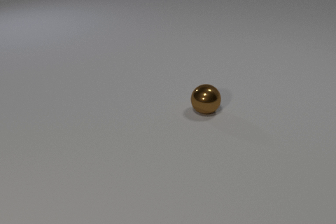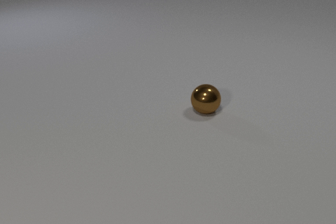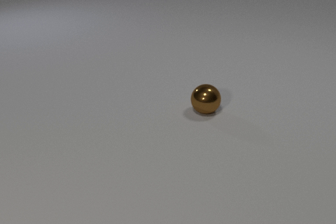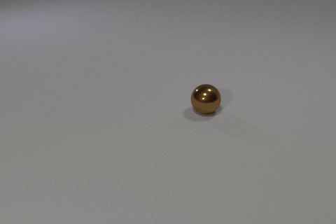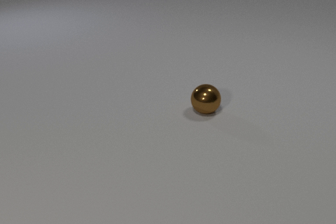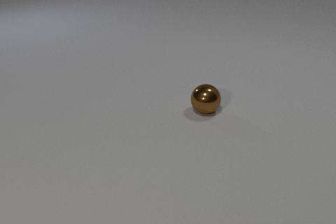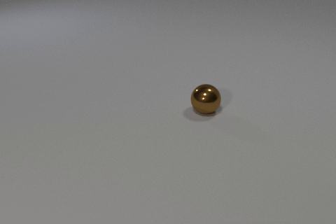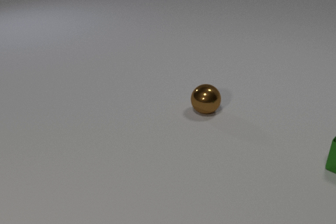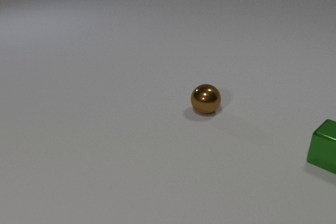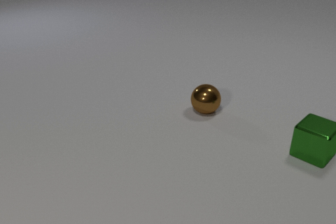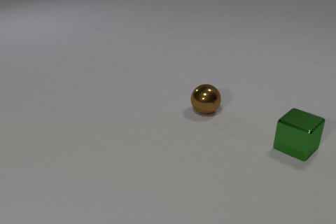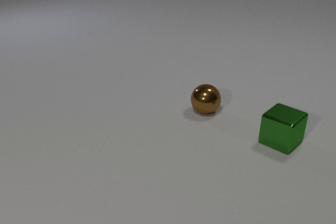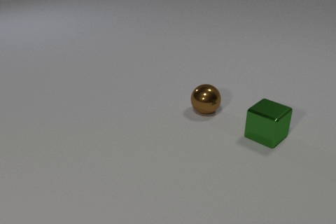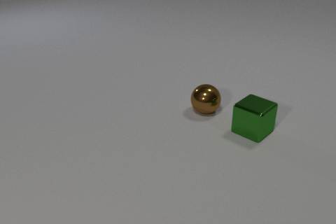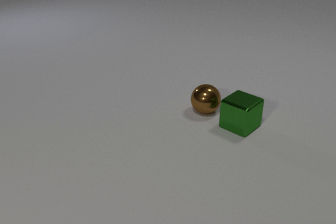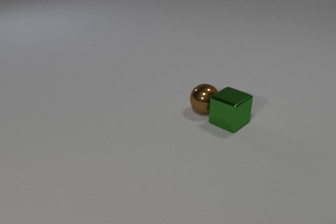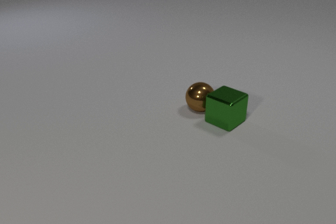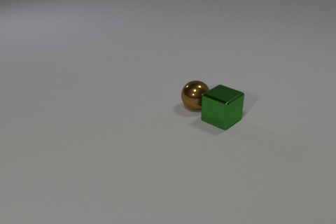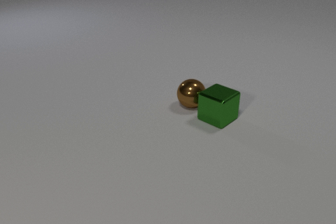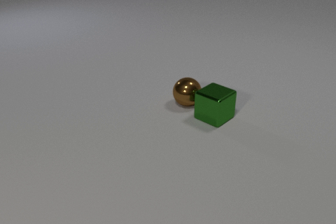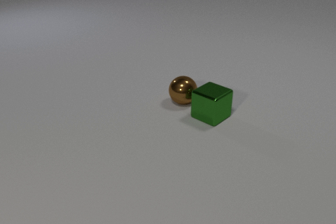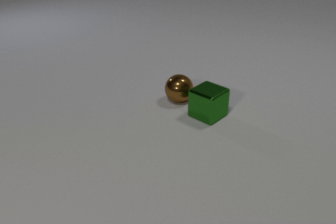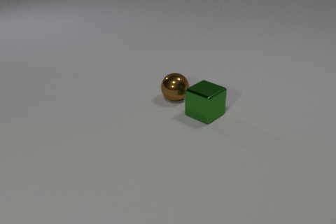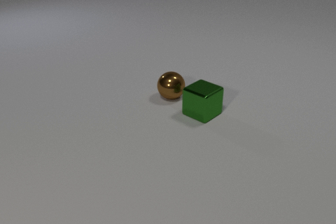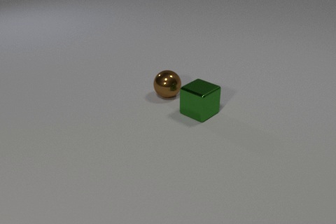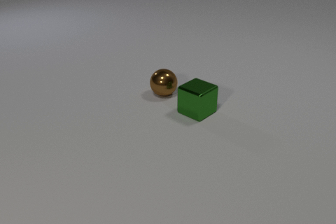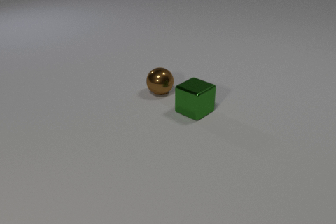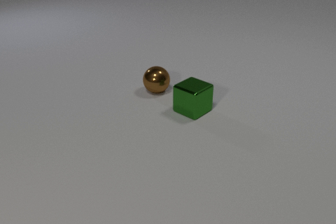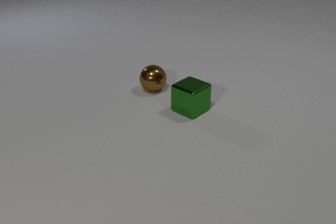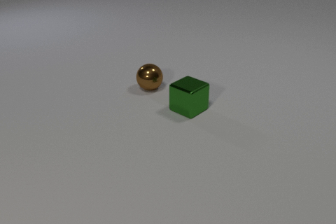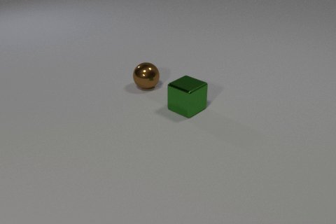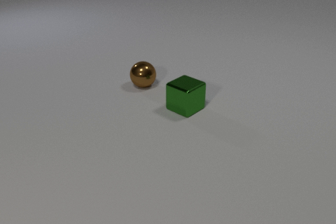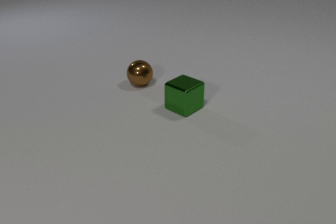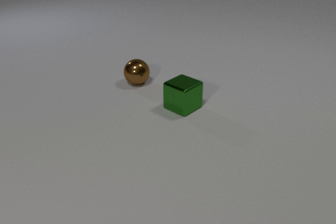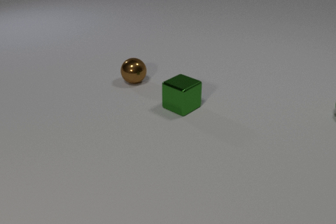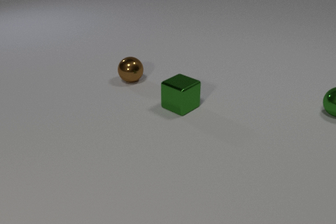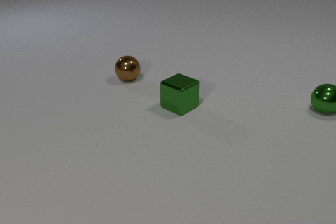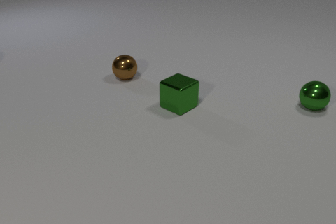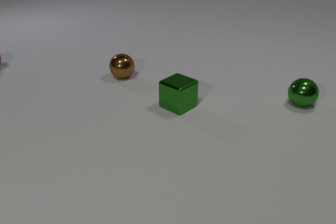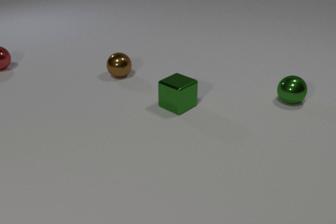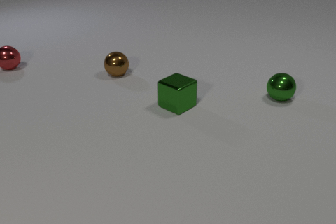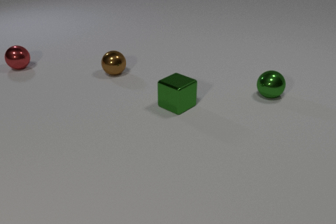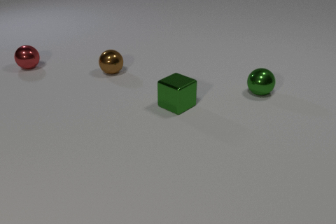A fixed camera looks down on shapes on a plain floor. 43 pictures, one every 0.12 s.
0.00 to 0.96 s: The green metal cube comes in at the right edge, slides to the left.
0.96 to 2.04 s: The green metal cube slides to the left and away from the camera. The brown metal sphere rolls to the left and away from the camera. The green metal cube and the brown metal sphere collide.
2.04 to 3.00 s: The green metal cube slides to the left and away from the camera. The brown metal sphere rolls to the left and away from the camera.
3.00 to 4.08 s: The green metal cube slides to the left and away from the camera. The brown metal sphere rolls to the left and away from the camera.
4.08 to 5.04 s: The brown metal sphere rolls away from the camera and to the left. The red metal sphere comes in at the left edge, rolls to the right. The green metal sphere rolls to the left.
What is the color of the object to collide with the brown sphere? green.
Are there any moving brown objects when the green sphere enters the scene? yes.
What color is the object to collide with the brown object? green.
